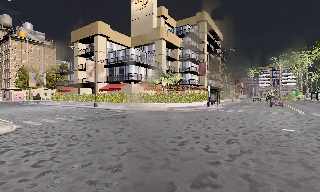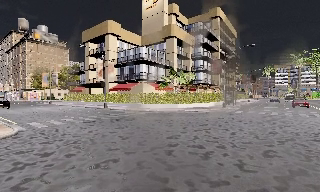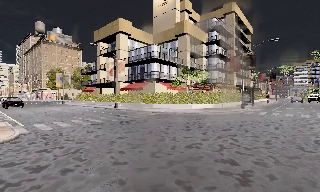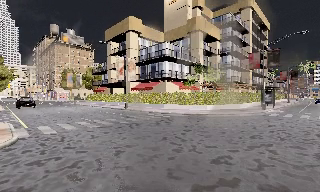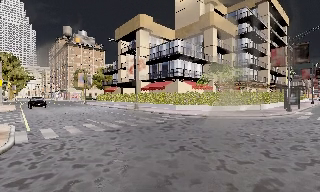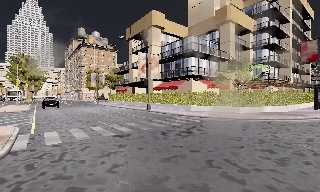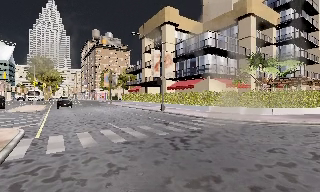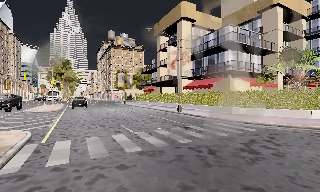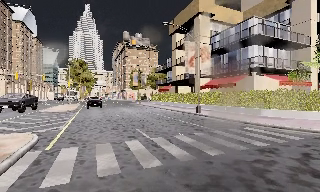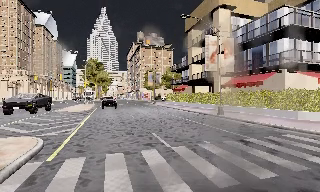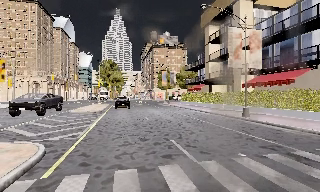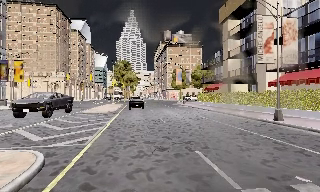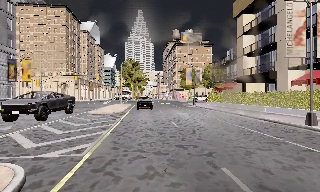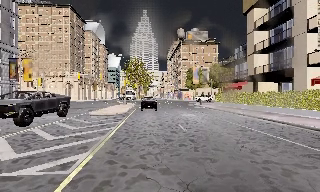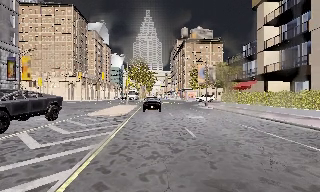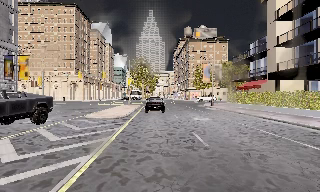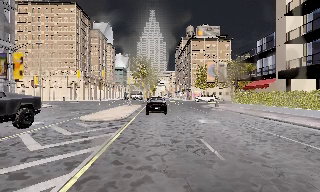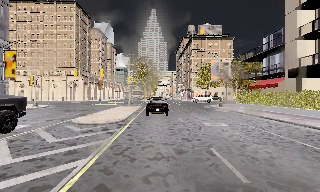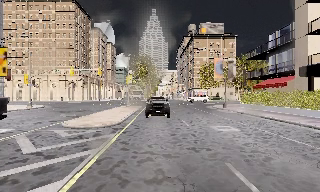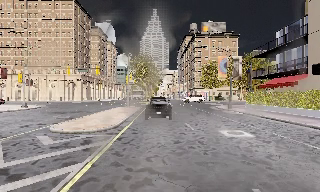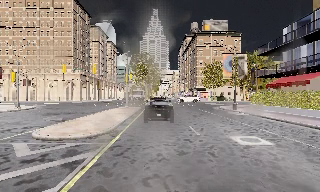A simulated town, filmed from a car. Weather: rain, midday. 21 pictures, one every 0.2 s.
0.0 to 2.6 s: The camera pans to its left, which is counterclockwise from overhead, by about 50 degrees. It travels forward, about 15 m.
2.6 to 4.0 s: The camera travels forward, about 8 m, so what stands in front looms larger.
The film runs forward here.
